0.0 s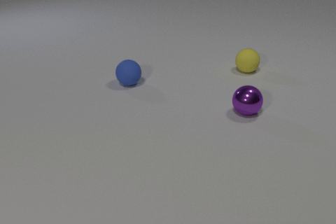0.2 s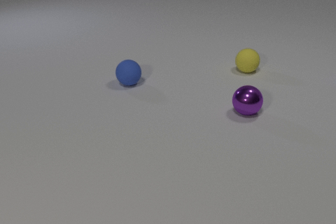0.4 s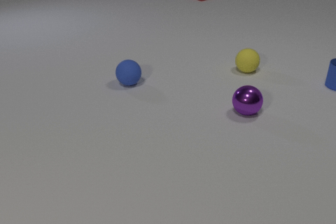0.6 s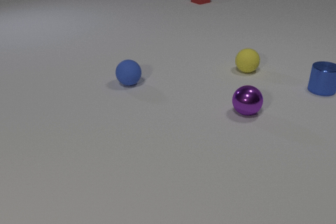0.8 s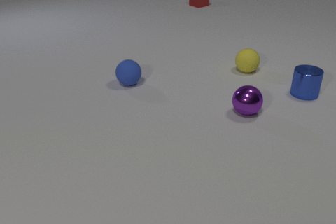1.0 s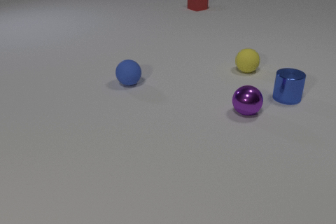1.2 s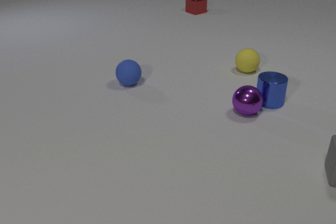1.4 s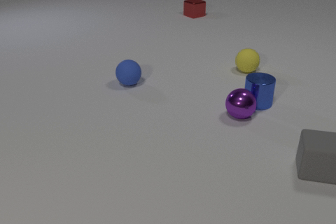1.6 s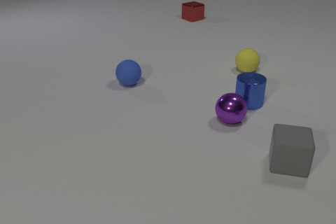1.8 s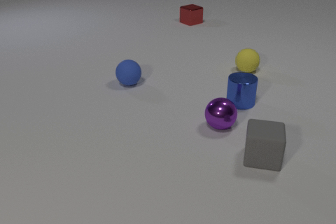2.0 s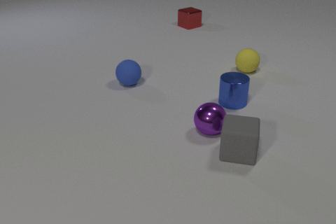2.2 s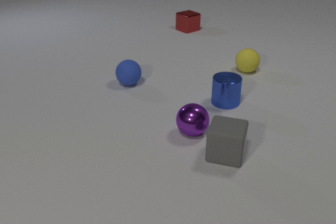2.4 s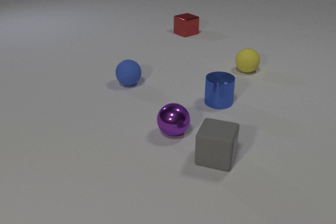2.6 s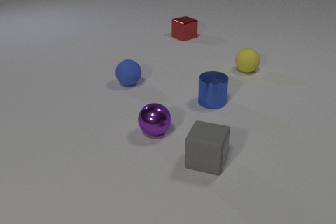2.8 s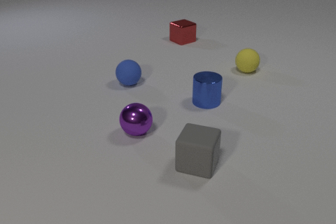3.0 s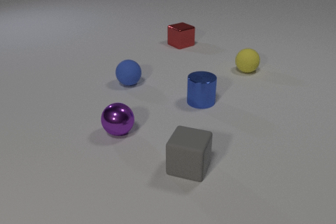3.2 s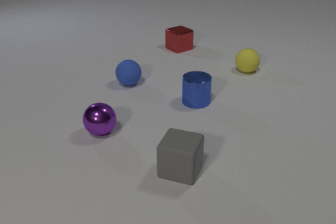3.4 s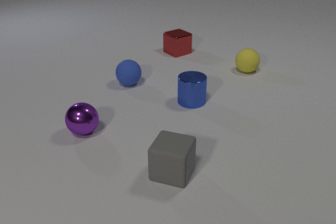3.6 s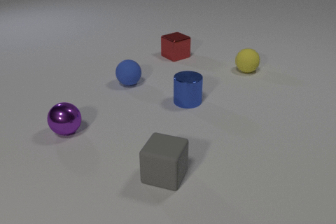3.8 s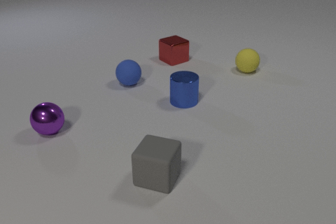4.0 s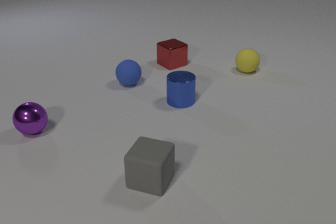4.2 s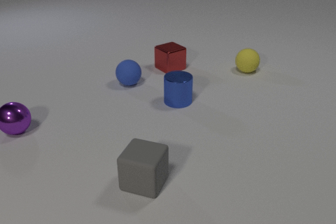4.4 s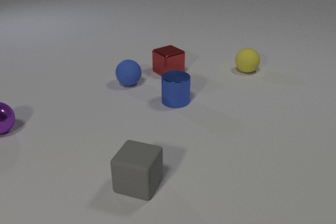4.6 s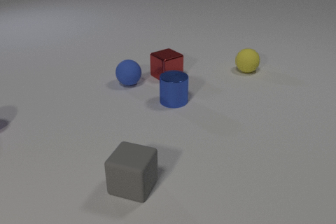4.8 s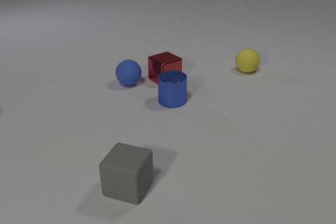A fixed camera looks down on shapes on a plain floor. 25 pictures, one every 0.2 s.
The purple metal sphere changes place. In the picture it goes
to the left.
The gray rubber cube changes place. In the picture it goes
to the left.
0.0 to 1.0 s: The blue metal cylinder comes in at the right edge, slides toward the camera and to the left. The red metal cube comes in at the top edge, slides toward the camera.
1.0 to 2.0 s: The blue metal cylinder slides to the left and toward the camera. The purple metal sphere rolls toward the camera and to the left. The red metal cube slides toward the camera. The gray rubber cube comes in at the right edge, slides to the left. The blue metal cylinder and the purple metal sphere collide.
2.0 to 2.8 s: The blue metal cylinder slides to the left. The purple metal sphere rolls to the left. The red metal cube slides toward the camera. The gray rubber cube slides to the left and toward the camera. The purple metal sphere and the gray rubber cube collide.
2.8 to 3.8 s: The blue metal cylinder slides to the left. The purple metal sphere rolls to the left. The red metal cube slides toward the camera. The gray rubber cube slides to the left and toward the camera.
3.8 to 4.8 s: The blue metal cylinder slides to the left. The purple metal sphere rolls to the left and away from the camera, leaves at the left edge. The red metal cube slides toward the camera. The gray rubber cube slides to the left and toward the camera.
What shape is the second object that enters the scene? cylinder.
What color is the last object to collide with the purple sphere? gray.
What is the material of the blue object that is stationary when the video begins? rubber.
